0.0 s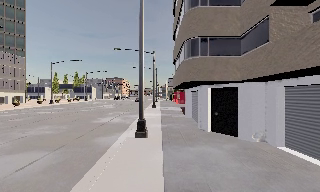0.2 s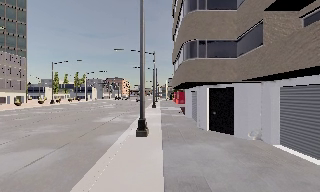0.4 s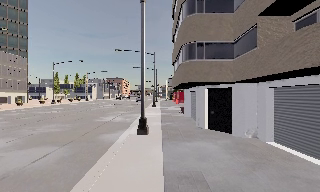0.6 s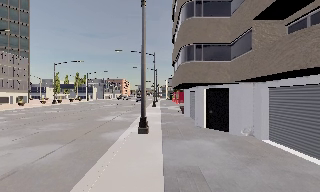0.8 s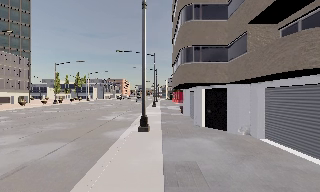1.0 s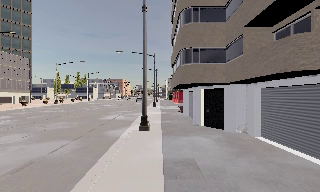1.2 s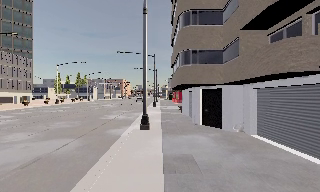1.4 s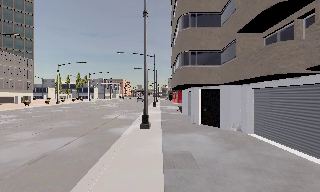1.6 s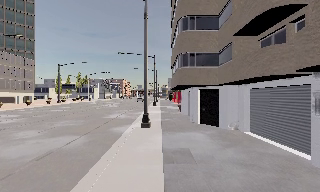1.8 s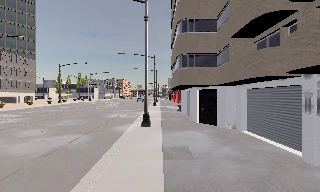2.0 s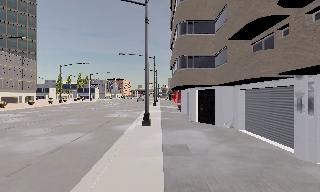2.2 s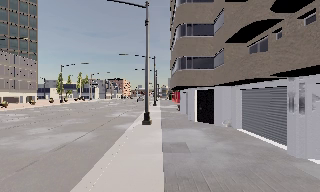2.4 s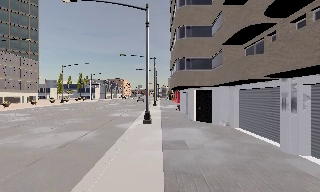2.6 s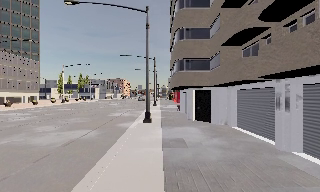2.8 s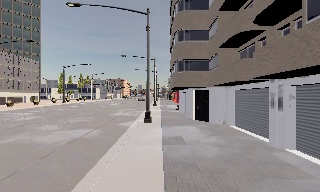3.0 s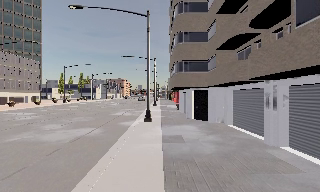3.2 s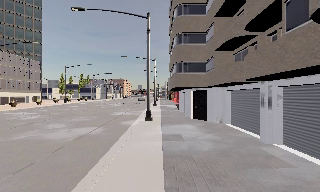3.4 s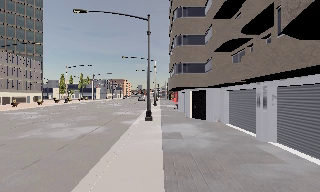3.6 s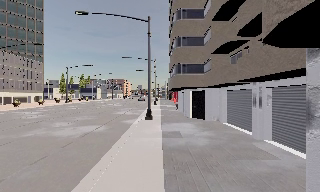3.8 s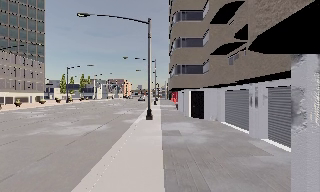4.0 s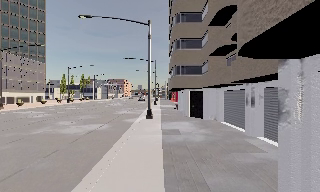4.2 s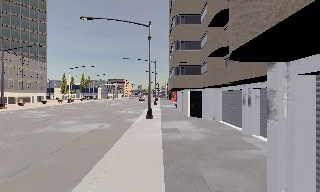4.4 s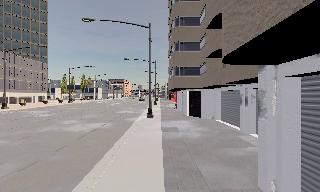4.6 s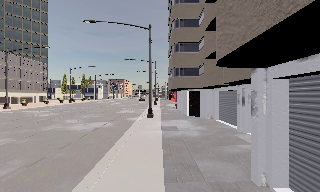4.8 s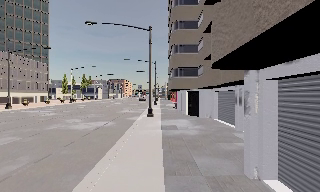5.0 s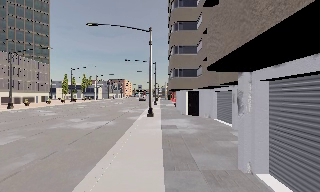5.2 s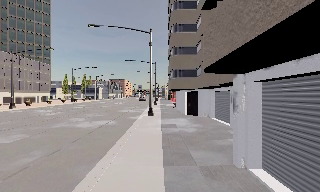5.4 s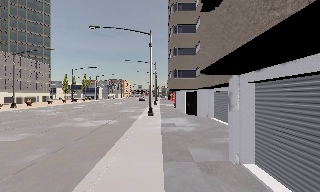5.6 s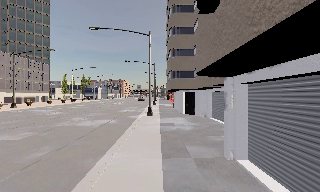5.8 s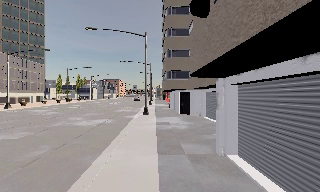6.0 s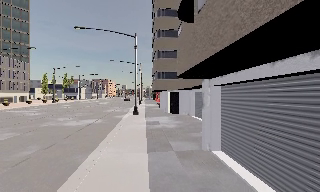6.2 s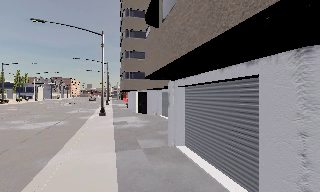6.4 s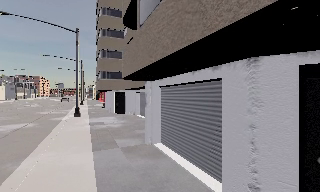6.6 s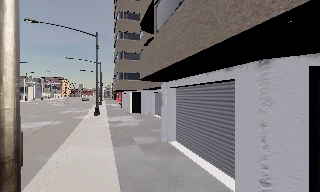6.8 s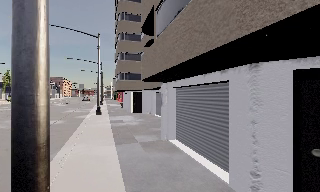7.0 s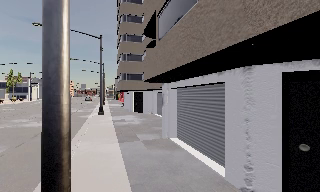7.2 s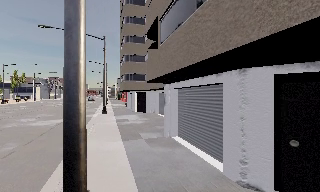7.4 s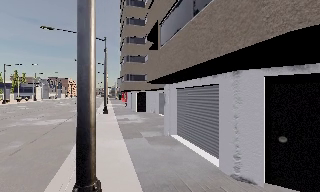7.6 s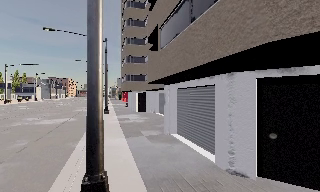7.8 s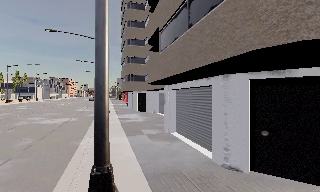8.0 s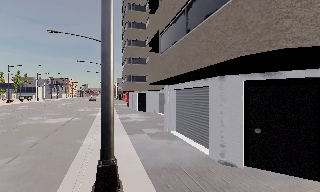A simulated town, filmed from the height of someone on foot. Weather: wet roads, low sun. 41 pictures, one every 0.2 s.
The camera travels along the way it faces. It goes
backward.
0.0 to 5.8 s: The camera travels backward, about 11 m, so what stands in front gets smaller.
5.8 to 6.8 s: The camera swings to its right by about 15 degrees, and the scene slides to the left. It travels backward, about 2 m, so what stands in front gets smaller.
6.8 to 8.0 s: The camera travels backward, about 2 m, so what stands in front gets smaller.
The film runs backward here.
